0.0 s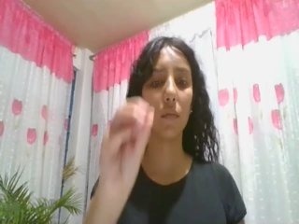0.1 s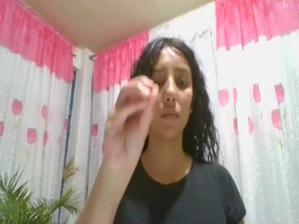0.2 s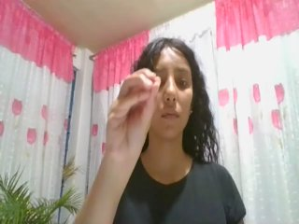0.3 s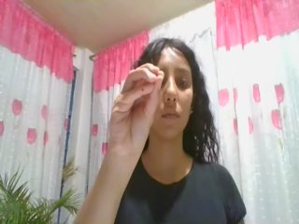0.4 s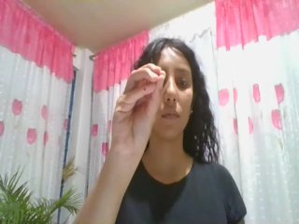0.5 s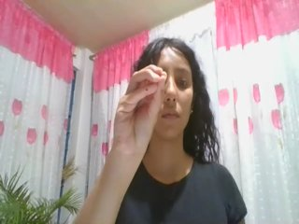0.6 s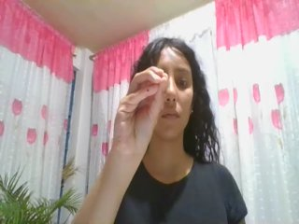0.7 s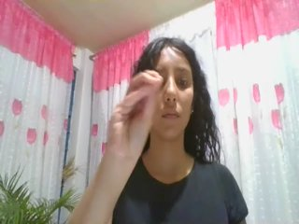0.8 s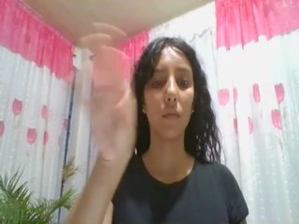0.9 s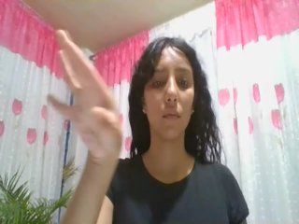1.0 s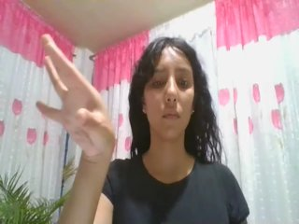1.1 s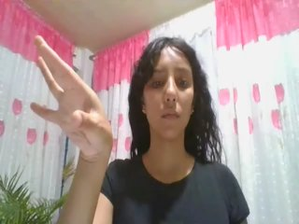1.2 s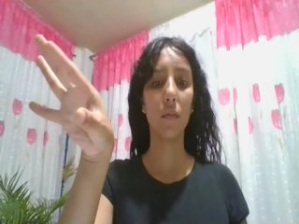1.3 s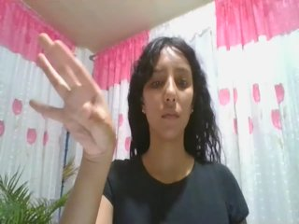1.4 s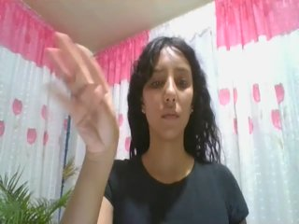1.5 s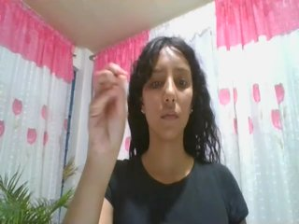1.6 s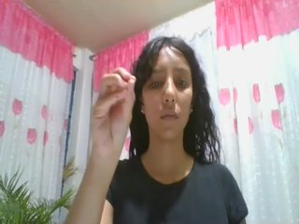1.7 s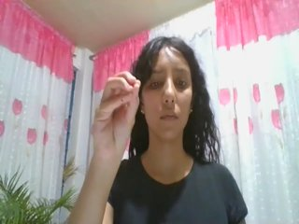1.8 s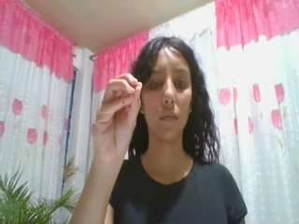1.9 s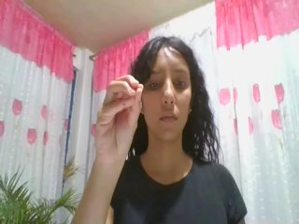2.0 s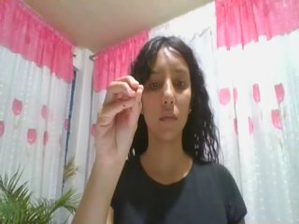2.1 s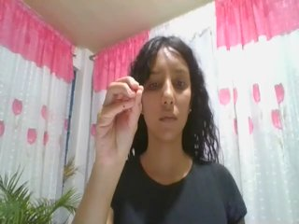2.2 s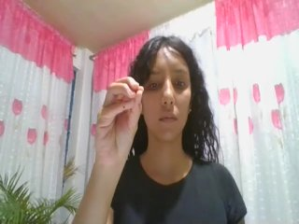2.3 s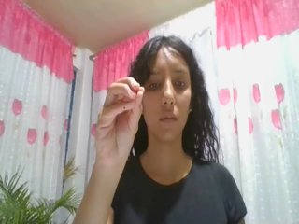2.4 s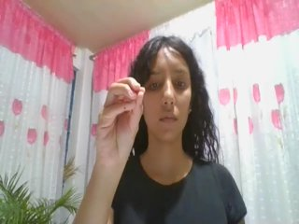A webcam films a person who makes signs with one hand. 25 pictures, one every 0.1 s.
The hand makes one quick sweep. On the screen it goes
to the left.
0.1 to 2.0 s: On the screen the hand sweeps to the left. The name of the sign: Throw right.
2.1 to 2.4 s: Pointing with two fingers.
